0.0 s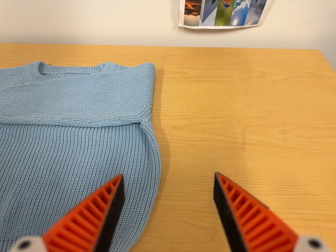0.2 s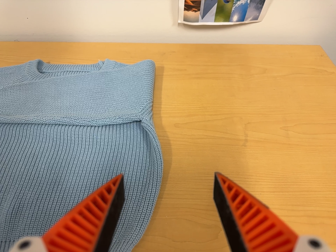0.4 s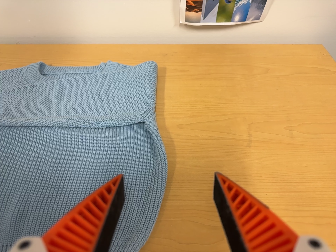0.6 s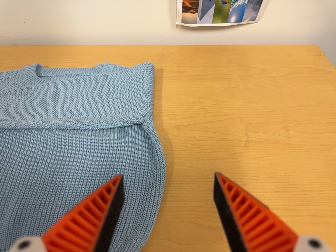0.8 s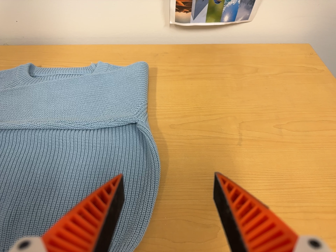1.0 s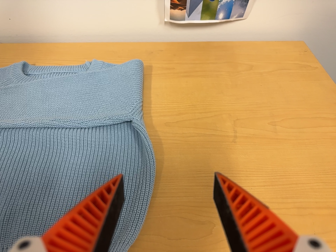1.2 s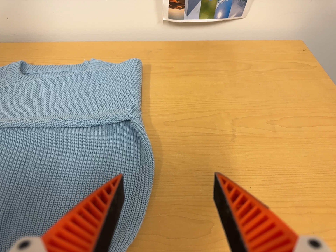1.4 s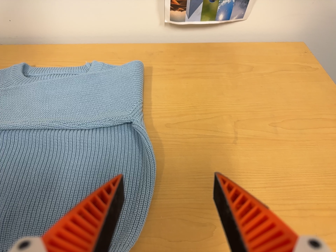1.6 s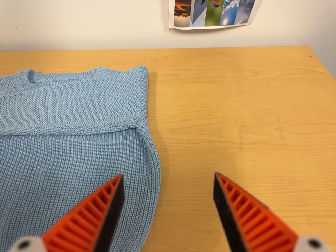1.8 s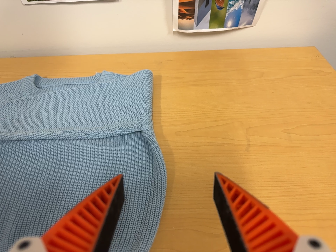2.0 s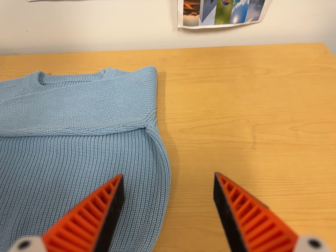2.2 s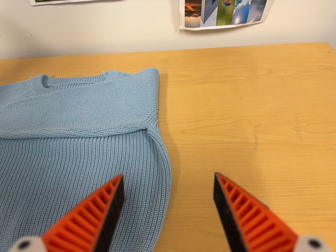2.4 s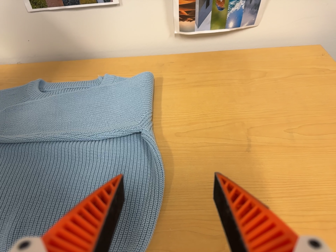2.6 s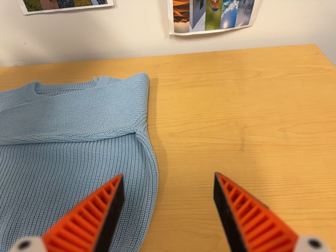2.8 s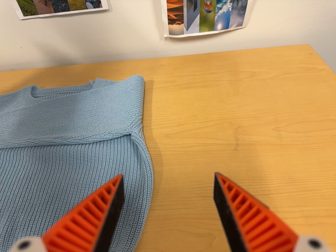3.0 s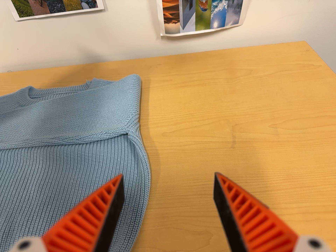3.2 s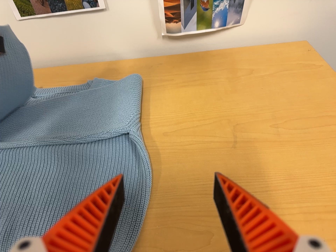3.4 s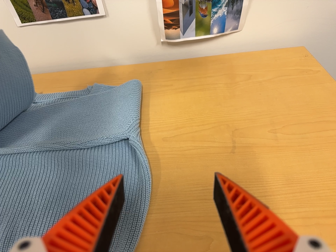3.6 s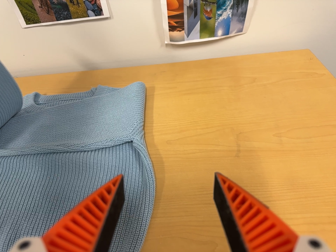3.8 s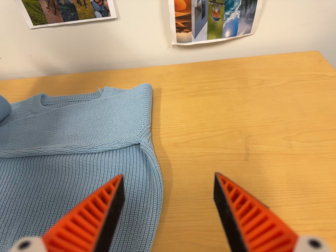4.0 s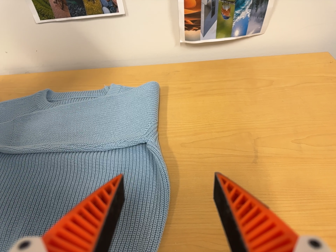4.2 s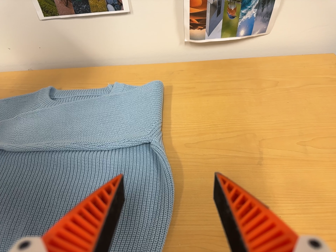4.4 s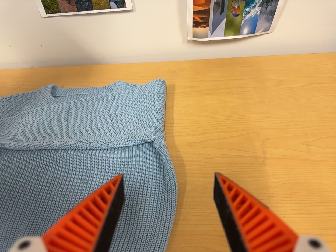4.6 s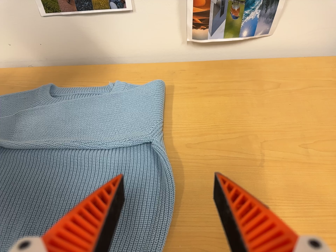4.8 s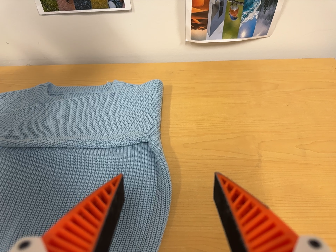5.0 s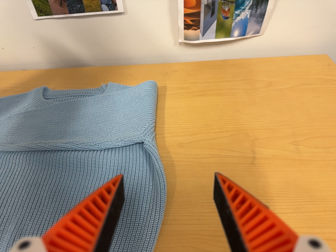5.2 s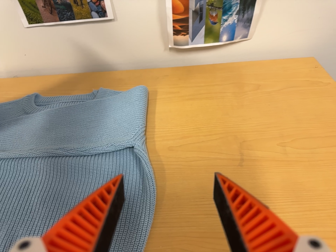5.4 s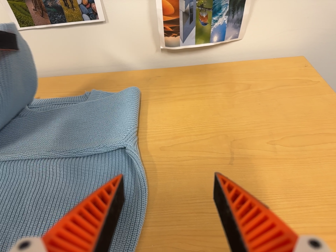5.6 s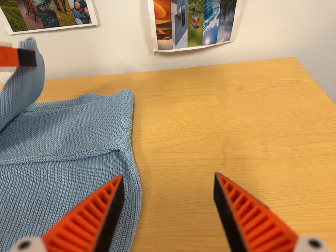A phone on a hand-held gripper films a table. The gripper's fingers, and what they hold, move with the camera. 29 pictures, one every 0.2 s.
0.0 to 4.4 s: The camera shifts only a little, or ends up much as it began.
4.4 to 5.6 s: The camera travels to its right, about 5 cm, so close, fixed things drift to the left.
The film runs forward here.
